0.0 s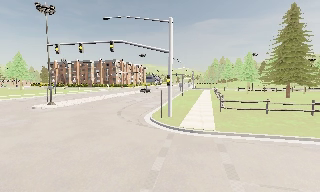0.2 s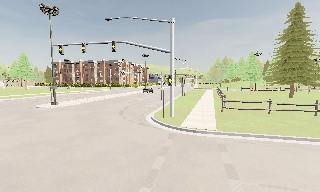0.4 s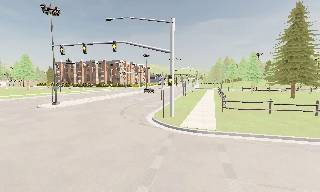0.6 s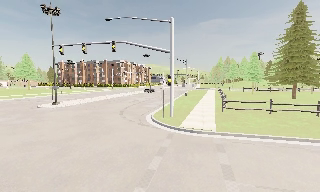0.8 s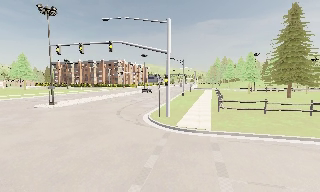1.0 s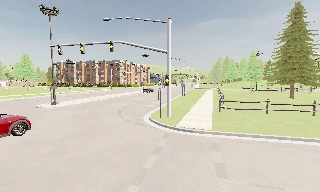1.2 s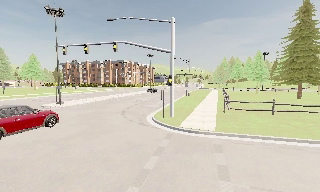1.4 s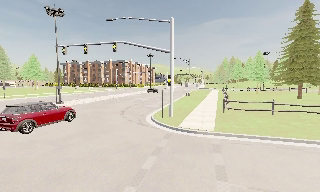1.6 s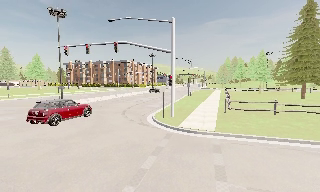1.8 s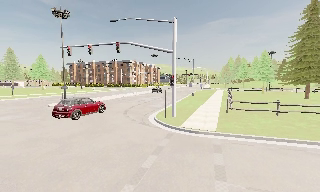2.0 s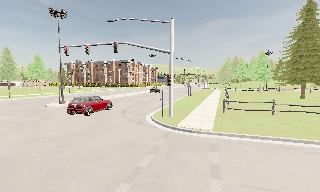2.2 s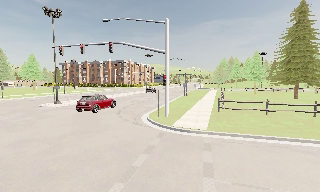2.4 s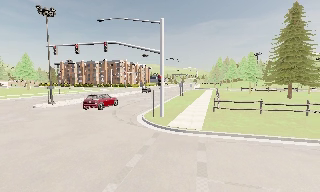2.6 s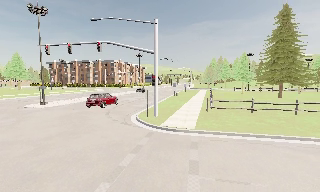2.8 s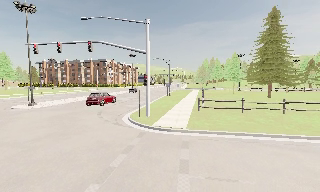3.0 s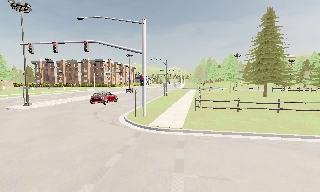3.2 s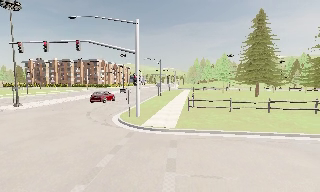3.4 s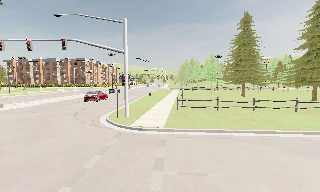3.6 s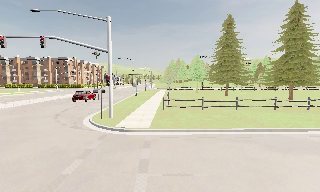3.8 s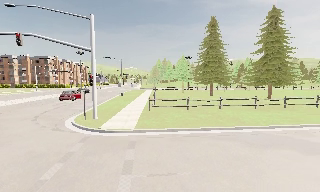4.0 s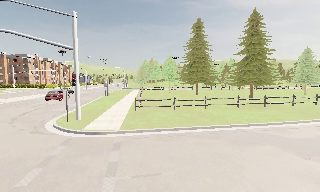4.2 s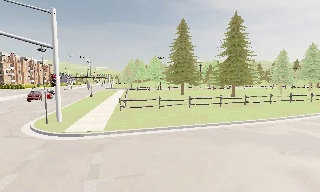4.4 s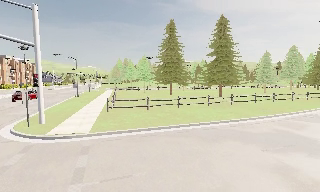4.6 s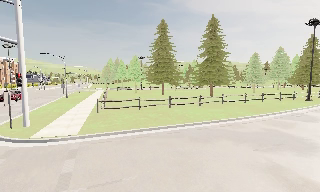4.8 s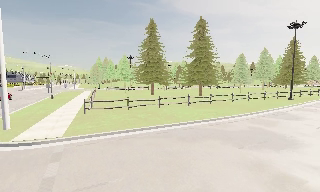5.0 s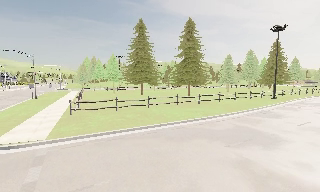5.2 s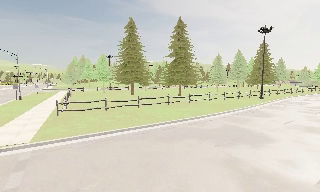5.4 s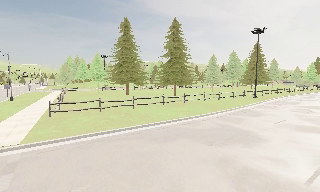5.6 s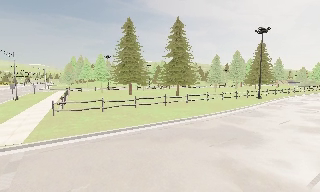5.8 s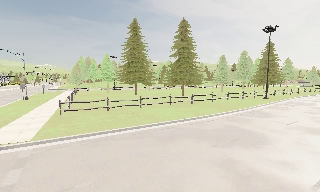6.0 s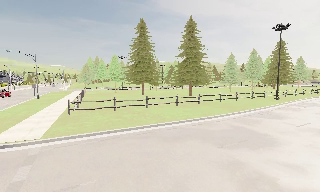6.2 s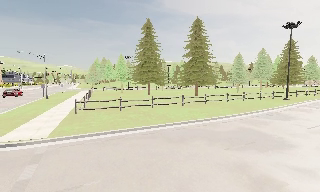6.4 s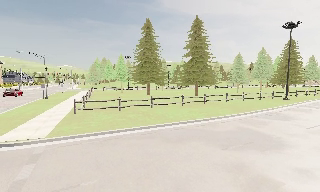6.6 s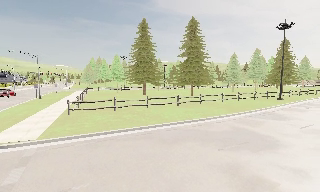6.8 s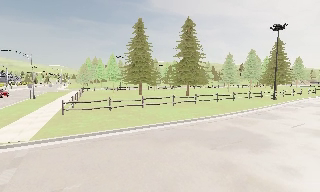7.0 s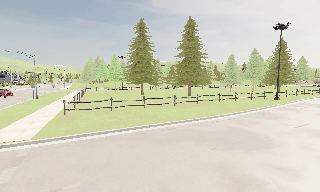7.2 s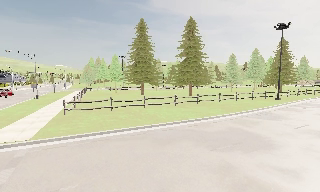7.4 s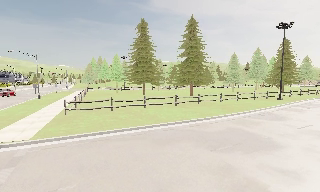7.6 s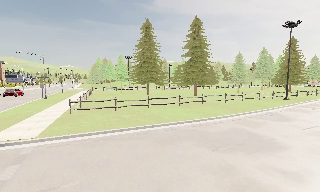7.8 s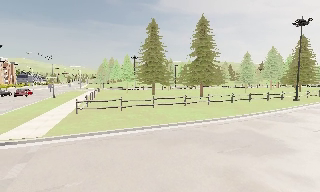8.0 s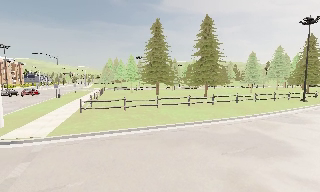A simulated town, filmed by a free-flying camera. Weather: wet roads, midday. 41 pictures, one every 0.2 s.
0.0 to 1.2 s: The camera travels to its right, about 0.5 m.
1.2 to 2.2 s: The camera shifts only a little, or ends up much as it began.
2.2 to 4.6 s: The scene slides to the left, as the camera pans about 40 degrees to its right. It travels to its right, about 1 m, so close, fixed things drift to the left.
4.6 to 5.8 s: The camera travels to its right, about 0.5 m, so close, fixed things drift to the left.
5.8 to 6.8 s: The camera shifts only a little, or ends up much as it began.
6.8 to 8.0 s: The camera travels to its right, about 0.5 m.
The film runs forward here.
